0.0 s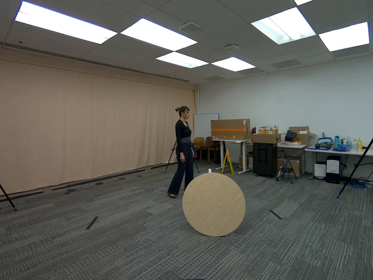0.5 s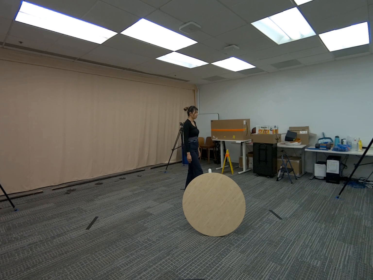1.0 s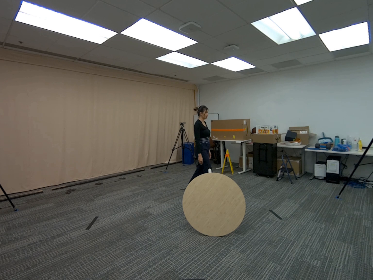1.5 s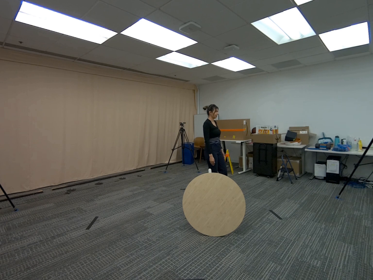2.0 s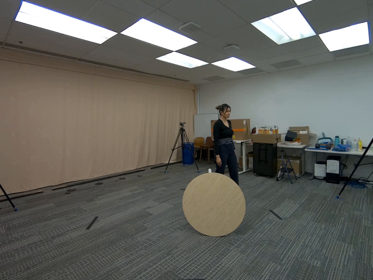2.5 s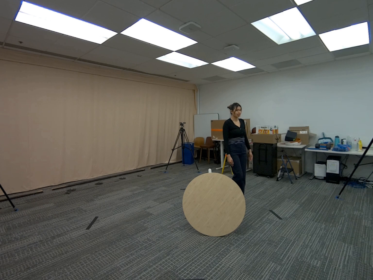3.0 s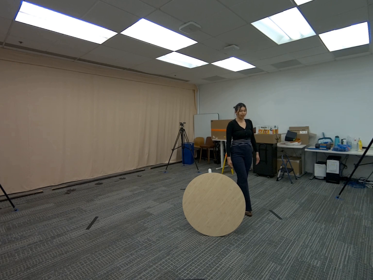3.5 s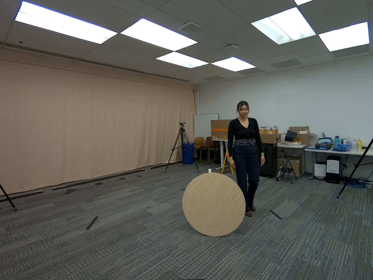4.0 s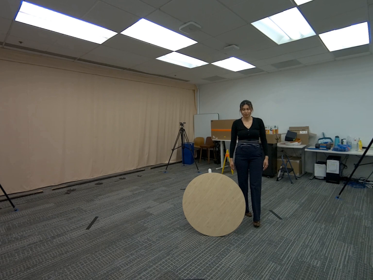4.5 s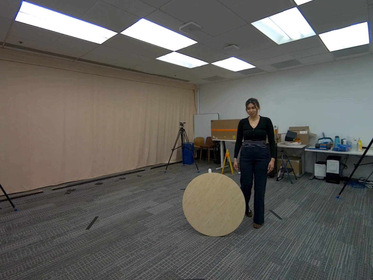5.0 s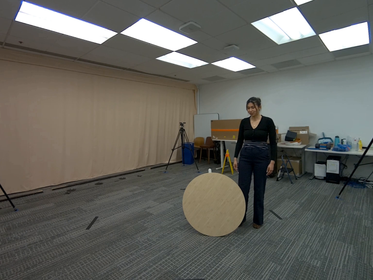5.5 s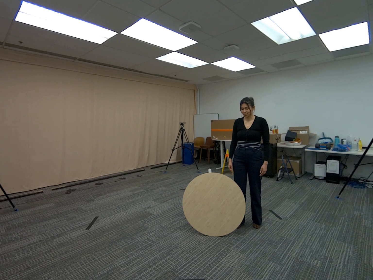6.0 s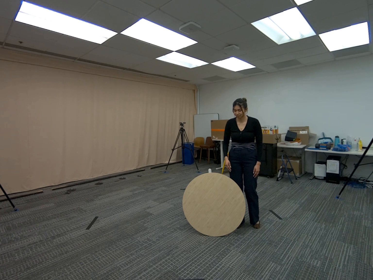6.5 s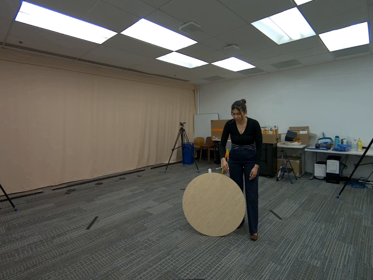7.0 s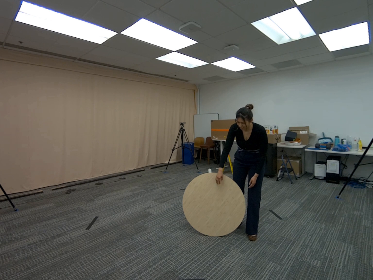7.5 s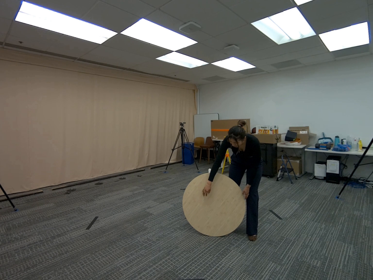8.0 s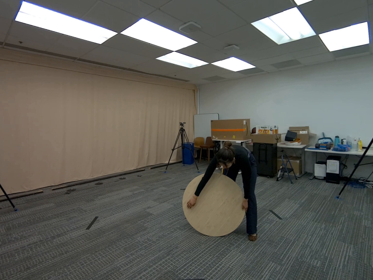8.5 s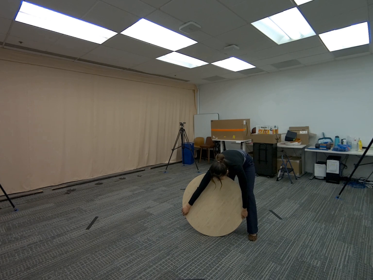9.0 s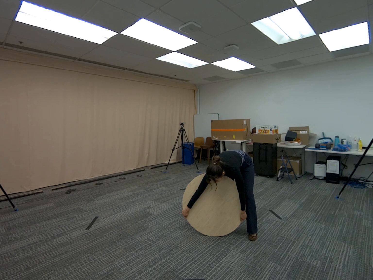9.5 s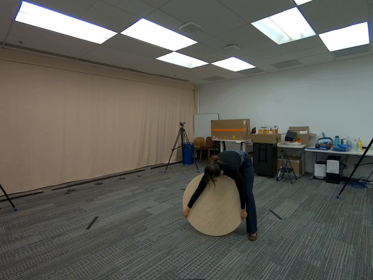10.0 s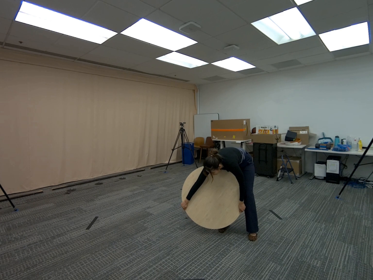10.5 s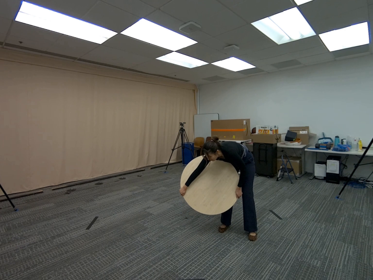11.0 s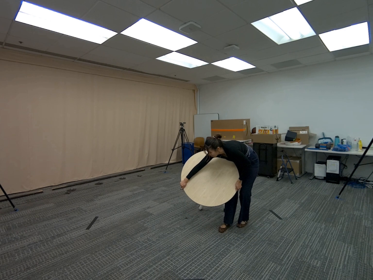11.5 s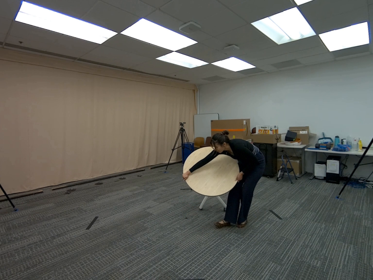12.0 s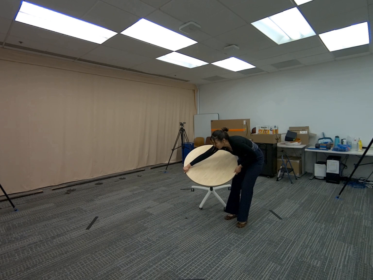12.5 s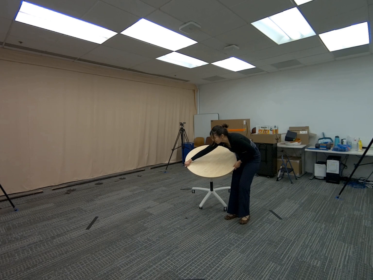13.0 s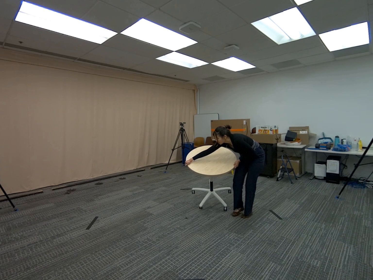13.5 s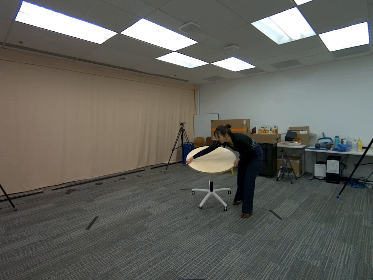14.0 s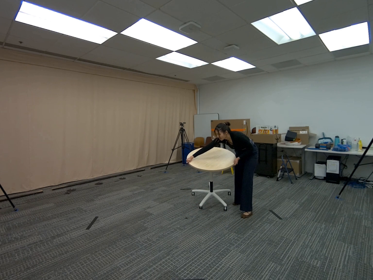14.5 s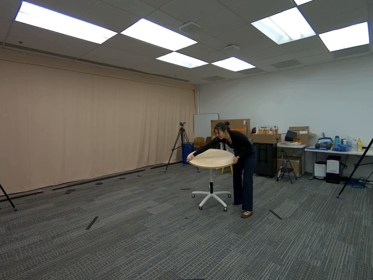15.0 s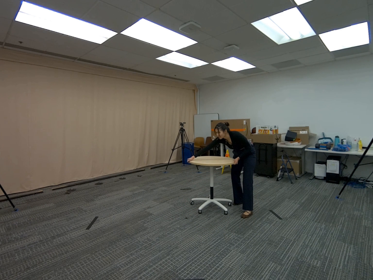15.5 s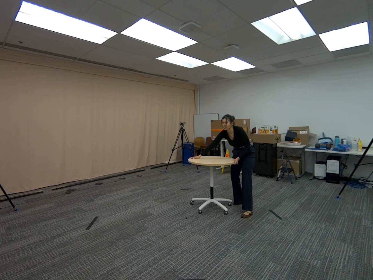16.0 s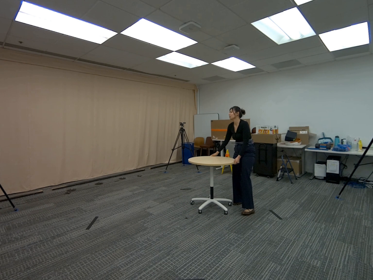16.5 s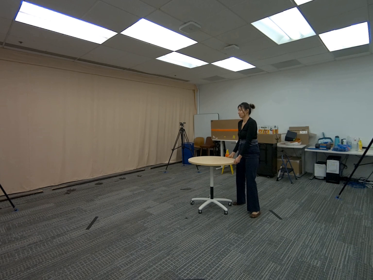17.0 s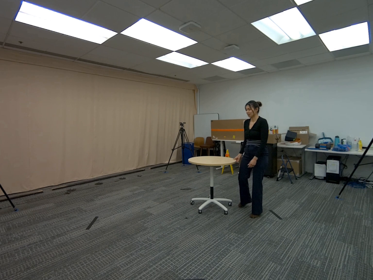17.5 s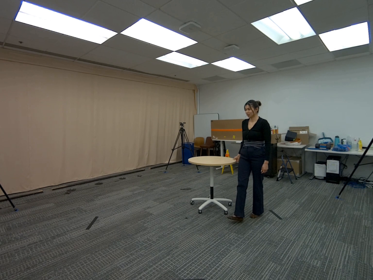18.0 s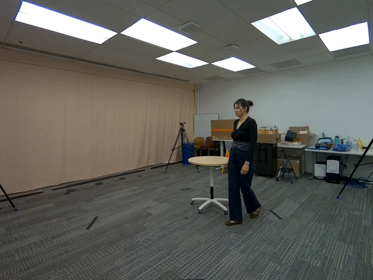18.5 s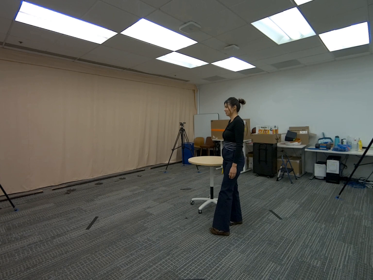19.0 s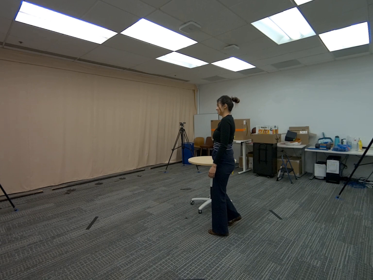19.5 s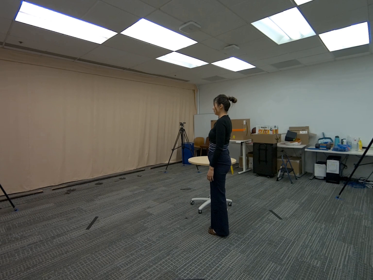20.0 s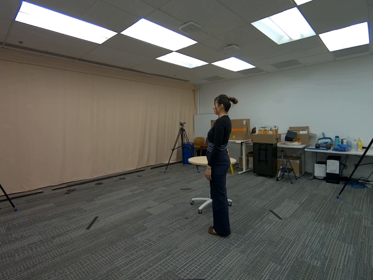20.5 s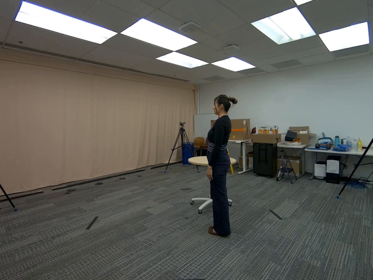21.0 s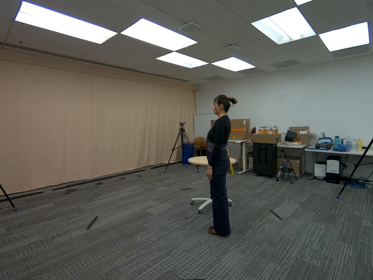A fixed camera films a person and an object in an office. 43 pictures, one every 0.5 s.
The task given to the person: Walk to the round table lying on its side, grasp it with both hands, and lift it until it is upright.
